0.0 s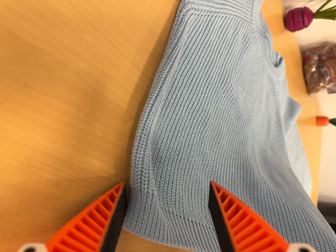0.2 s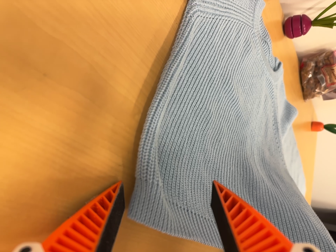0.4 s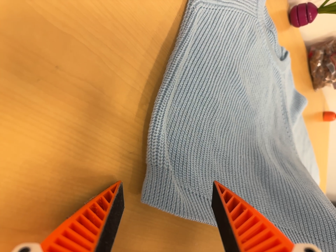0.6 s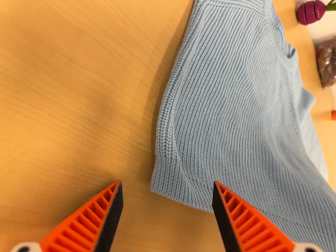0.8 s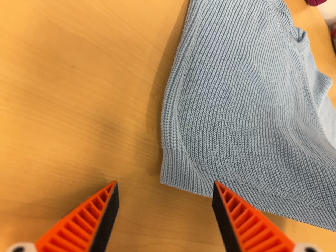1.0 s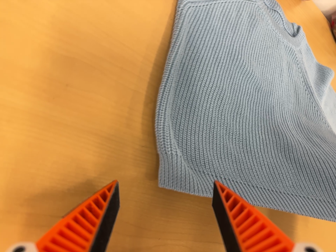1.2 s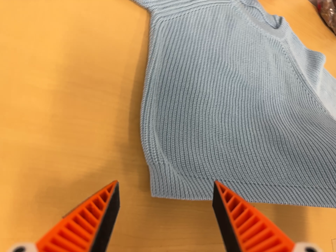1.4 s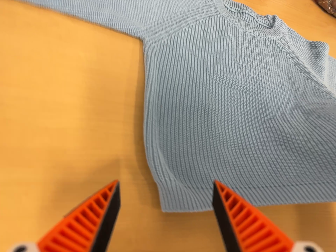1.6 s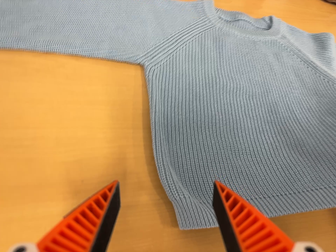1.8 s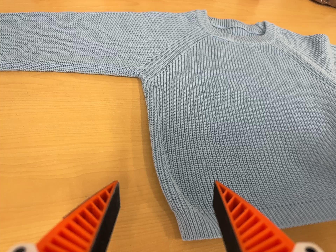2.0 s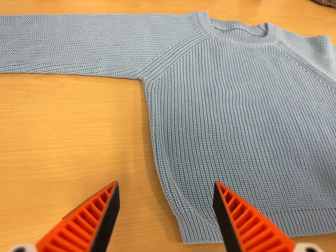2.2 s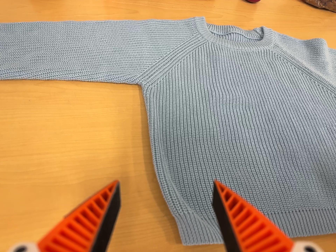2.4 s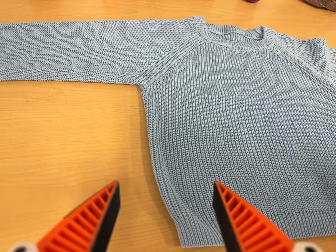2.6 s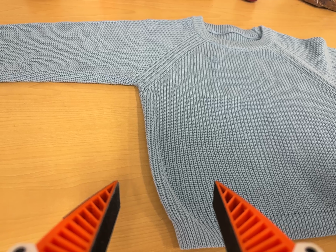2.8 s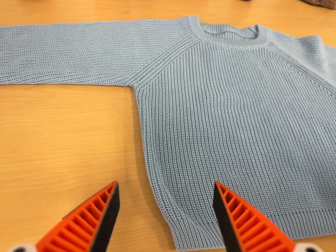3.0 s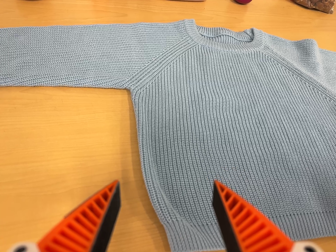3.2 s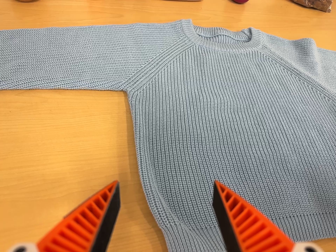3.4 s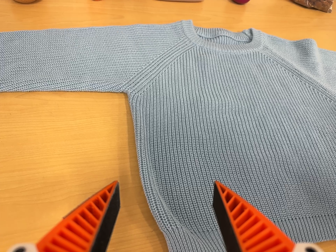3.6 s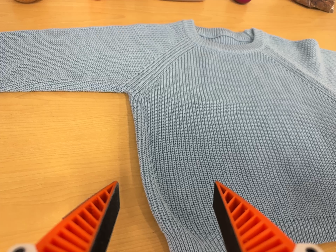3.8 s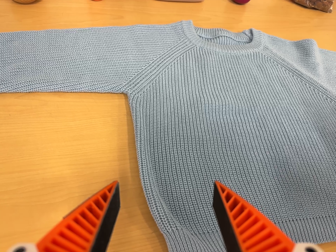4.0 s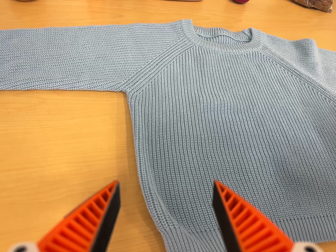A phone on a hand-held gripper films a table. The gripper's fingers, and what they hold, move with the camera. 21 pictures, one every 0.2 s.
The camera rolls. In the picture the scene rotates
counterclockwise.
The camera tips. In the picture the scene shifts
downward.
0.0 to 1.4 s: The camera pans to its left by about 20 degrees. It travels to its right and backward, about 12 cm. It rolls about its line of sight by about 30 degrees, and the scene rotates counterclockwise.
1.4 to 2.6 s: The camera rolls about its line of sight by about 15 degrees, and the scene rotates counterclockwise.
2.6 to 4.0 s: The camera shifts only a little, or ends up much as it began.
The film runs backward here.
